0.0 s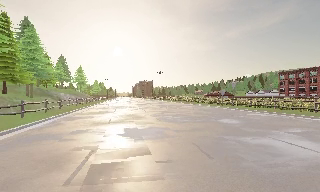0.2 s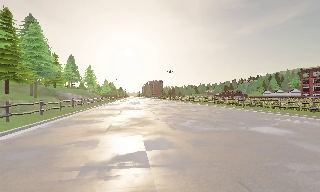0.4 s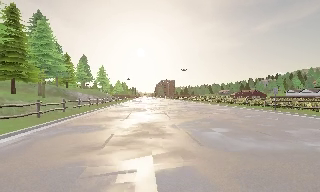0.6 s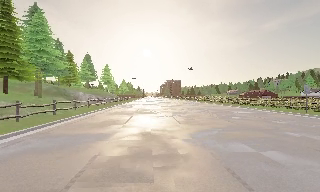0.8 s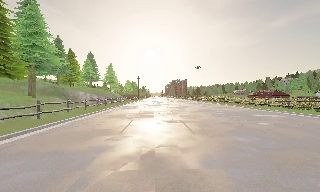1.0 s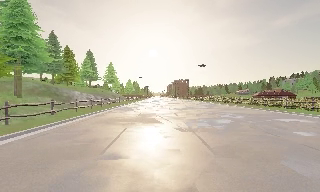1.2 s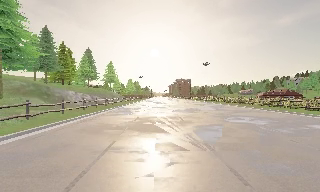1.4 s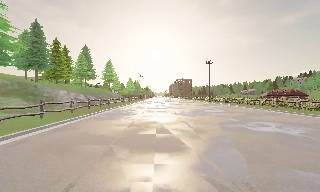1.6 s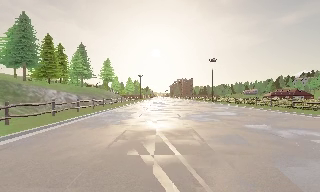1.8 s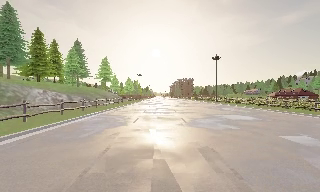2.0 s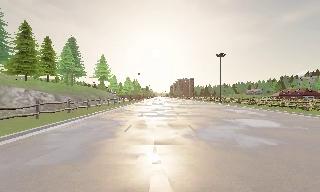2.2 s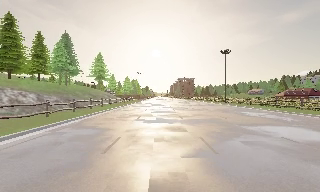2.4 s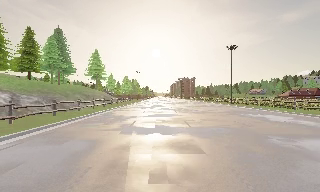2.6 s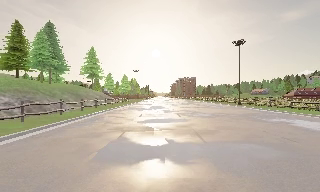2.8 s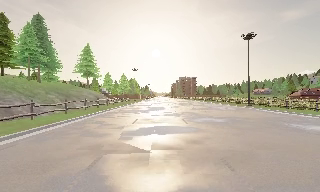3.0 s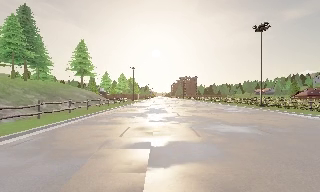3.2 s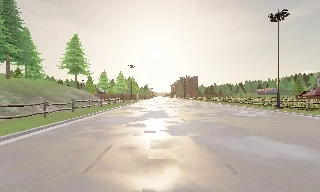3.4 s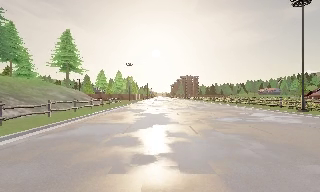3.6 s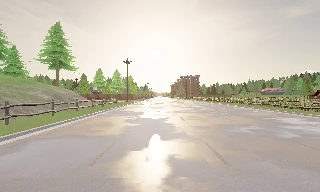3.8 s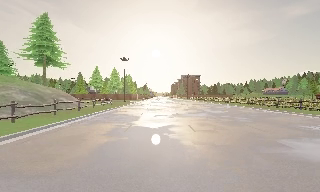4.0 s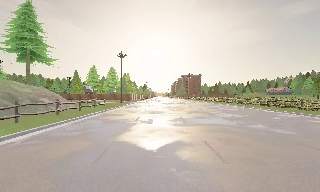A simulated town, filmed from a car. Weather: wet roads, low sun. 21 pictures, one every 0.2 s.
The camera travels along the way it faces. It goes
forward.
0.0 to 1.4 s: The scene slides to the right, as the camera pans about 15 degrees to its left. It travels forward, about 19 m, so what stands in front looms larger.
1.4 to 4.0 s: The camera travels forward, about 40 m, so what stands in front looms larger.
The film runs forward here.
